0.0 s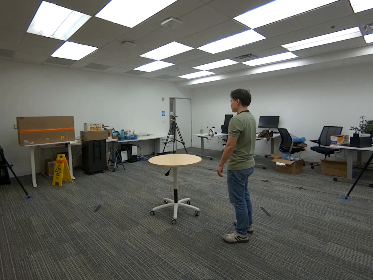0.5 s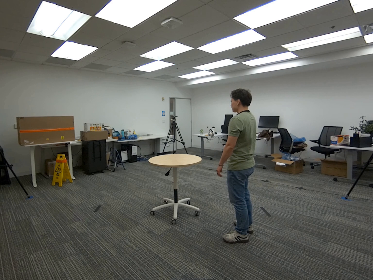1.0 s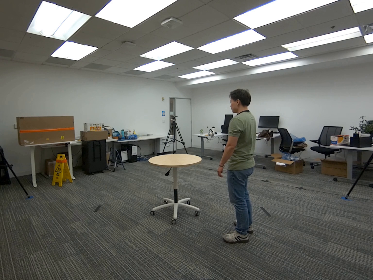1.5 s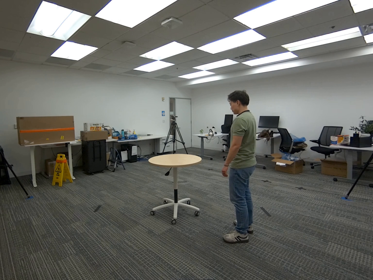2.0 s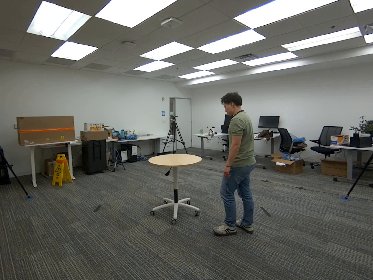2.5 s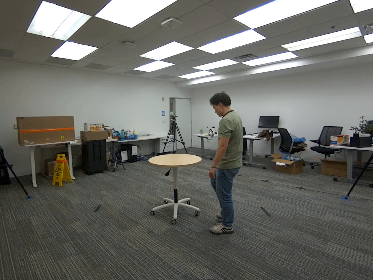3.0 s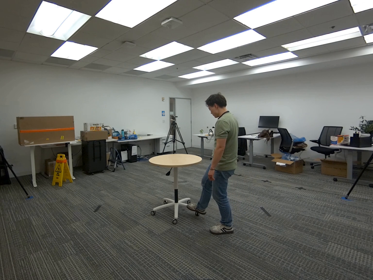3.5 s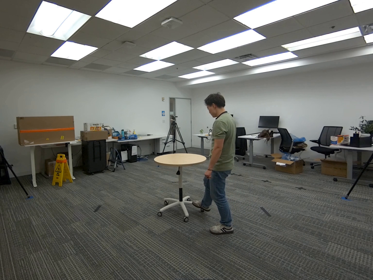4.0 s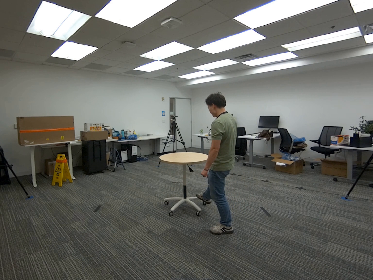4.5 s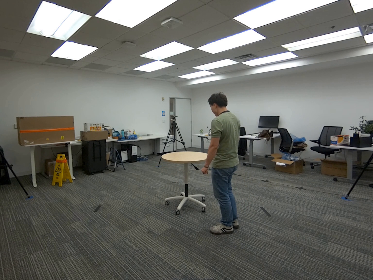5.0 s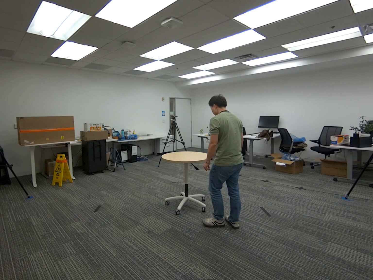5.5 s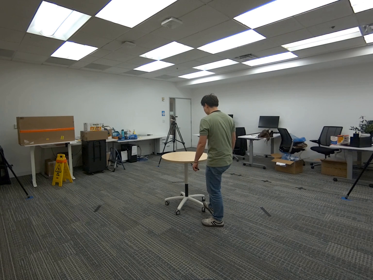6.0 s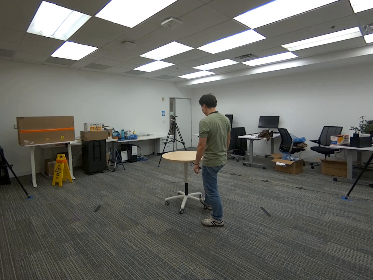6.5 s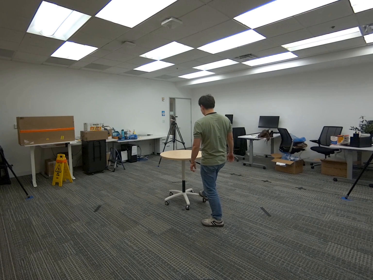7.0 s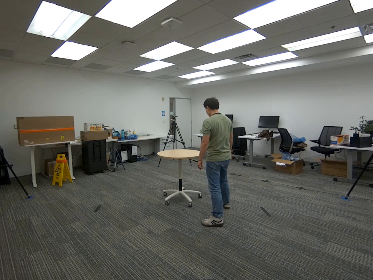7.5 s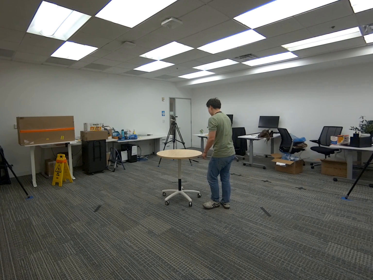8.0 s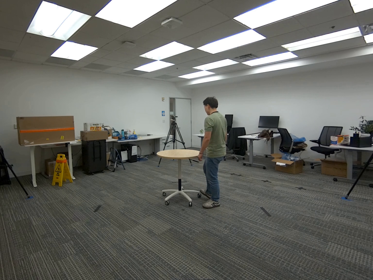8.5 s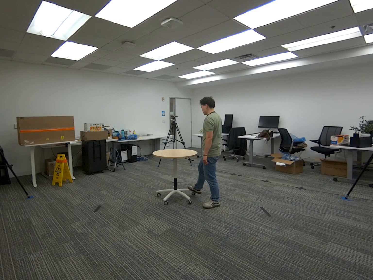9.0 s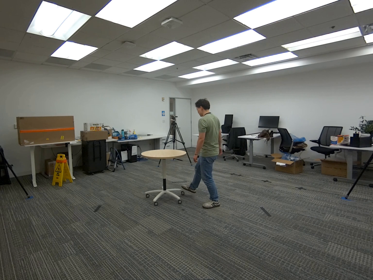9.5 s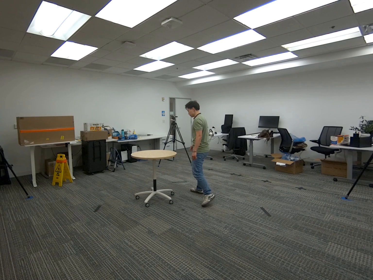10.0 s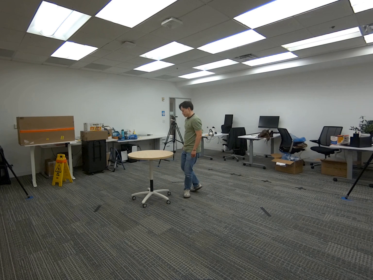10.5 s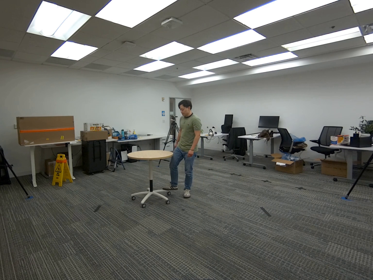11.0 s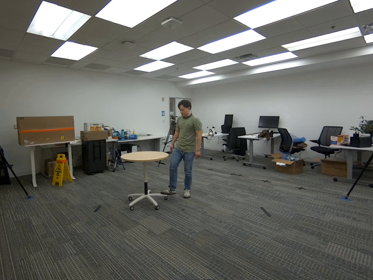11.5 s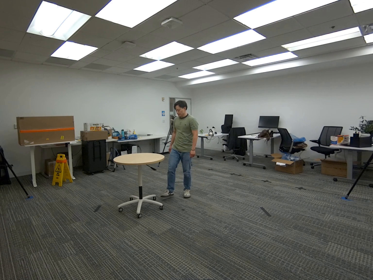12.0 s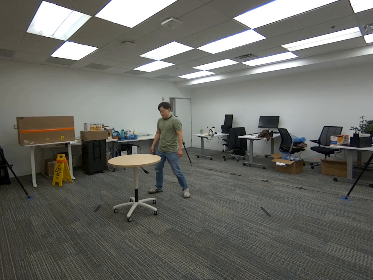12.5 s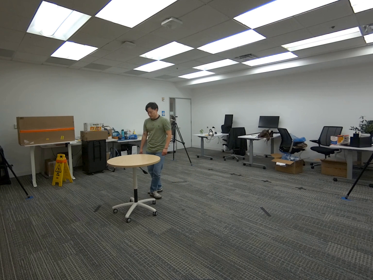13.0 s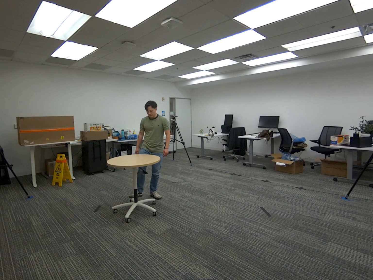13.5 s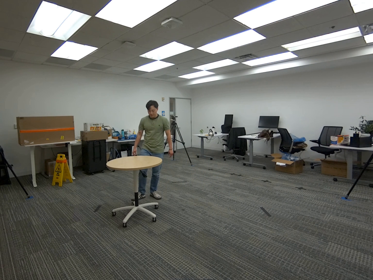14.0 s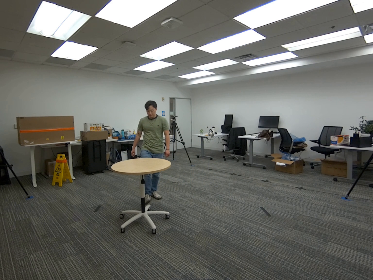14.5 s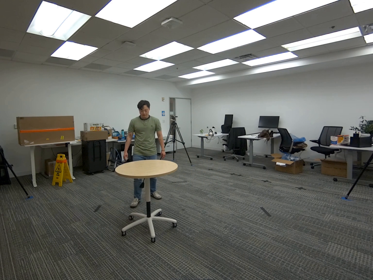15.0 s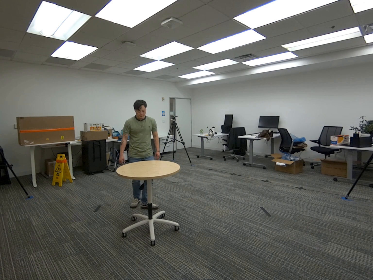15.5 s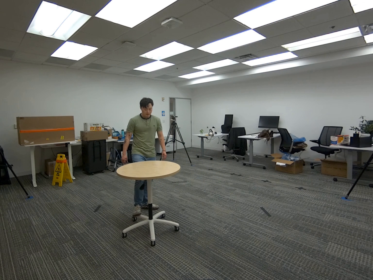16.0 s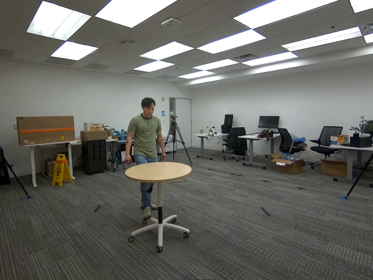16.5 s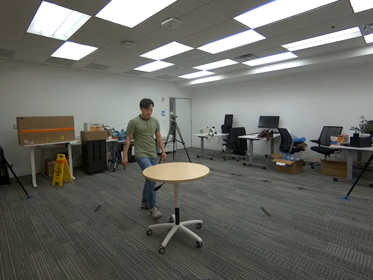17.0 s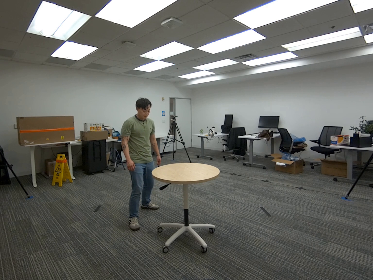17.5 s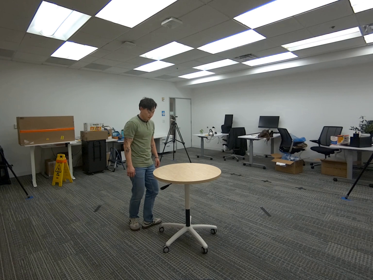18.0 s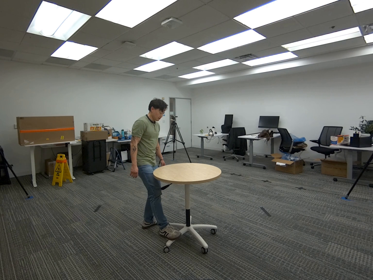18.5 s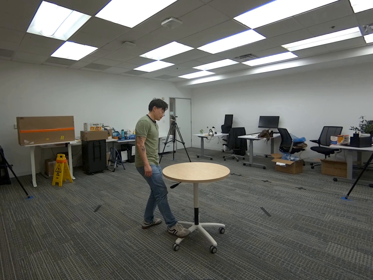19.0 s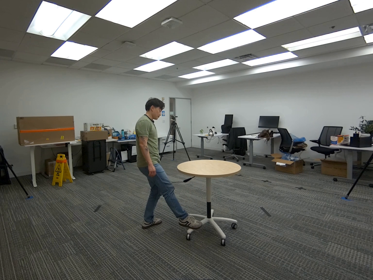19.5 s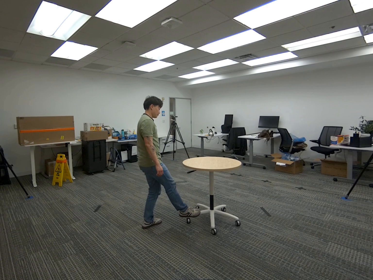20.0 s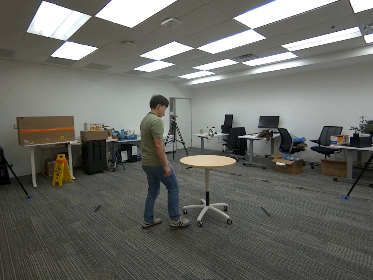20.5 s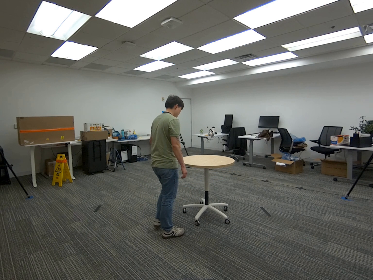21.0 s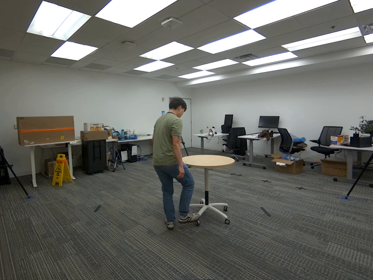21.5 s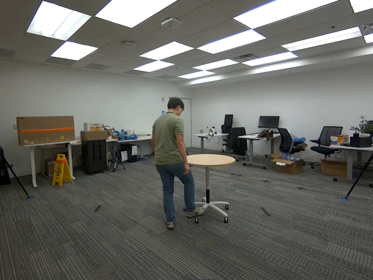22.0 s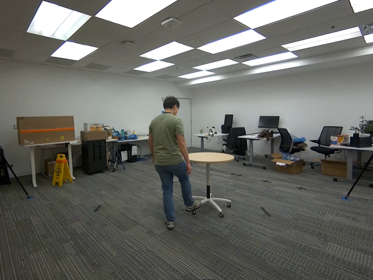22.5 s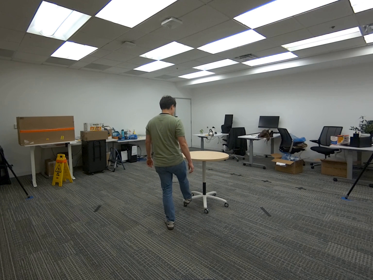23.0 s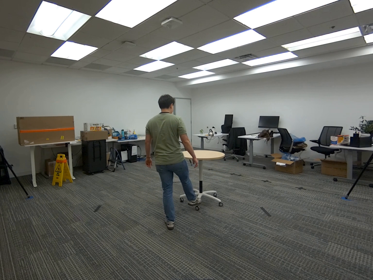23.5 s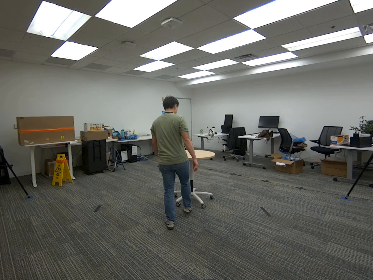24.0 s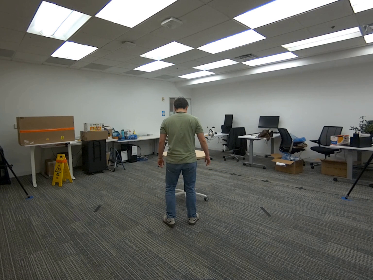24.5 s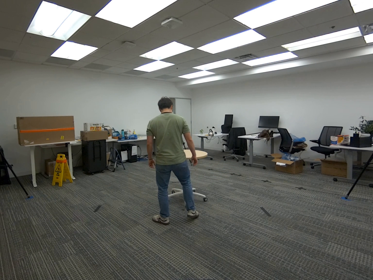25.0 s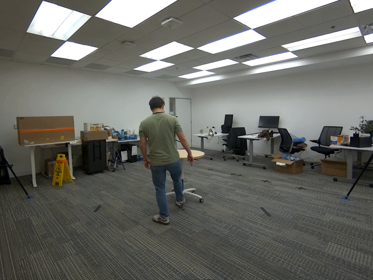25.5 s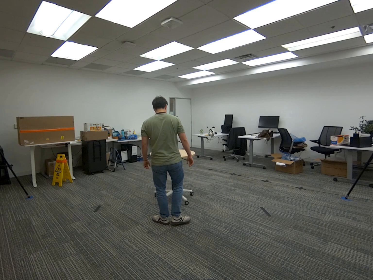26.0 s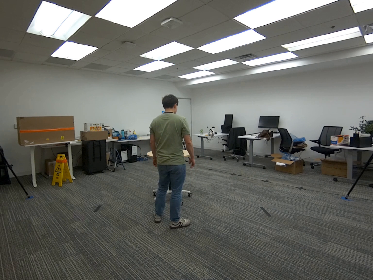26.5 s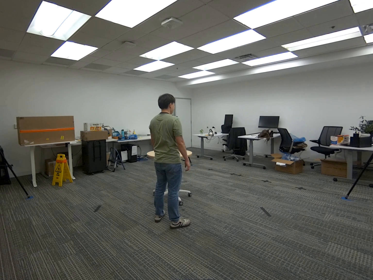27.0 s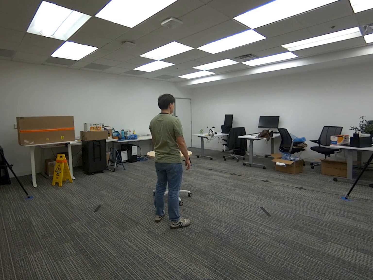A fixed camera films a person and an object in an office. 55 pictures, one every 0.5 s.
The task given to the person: Walk to the round table, use your right foot and move the table around the bounding area until end of the sequence.
